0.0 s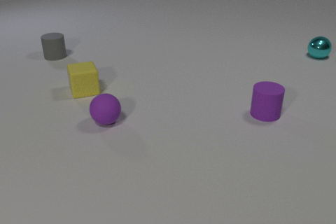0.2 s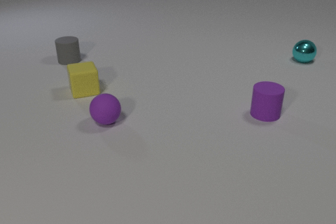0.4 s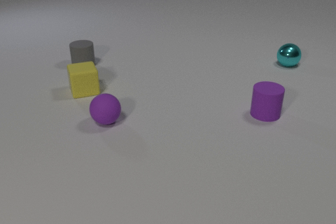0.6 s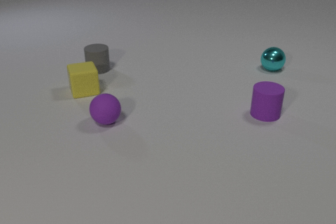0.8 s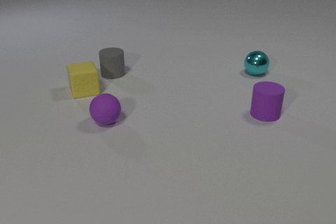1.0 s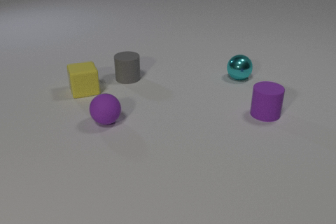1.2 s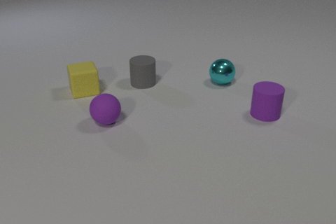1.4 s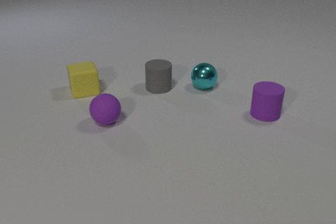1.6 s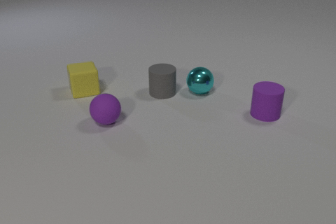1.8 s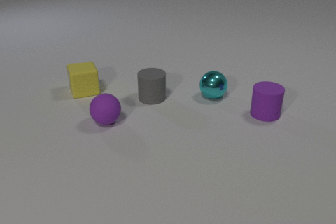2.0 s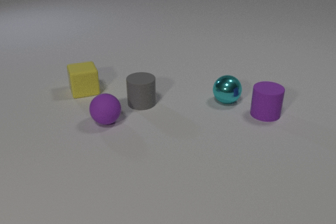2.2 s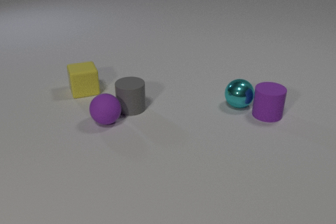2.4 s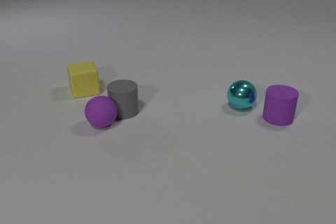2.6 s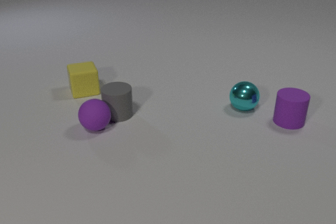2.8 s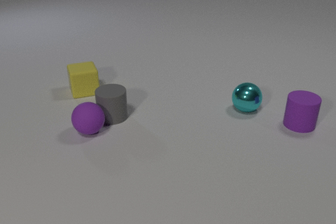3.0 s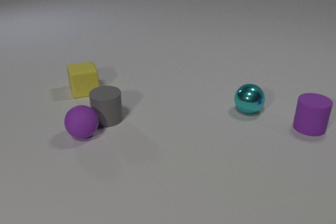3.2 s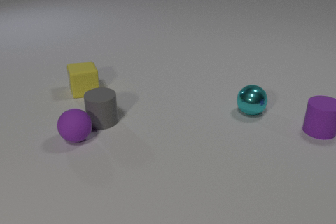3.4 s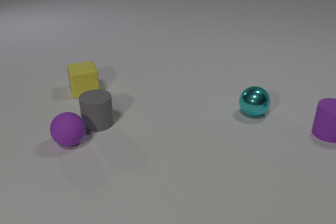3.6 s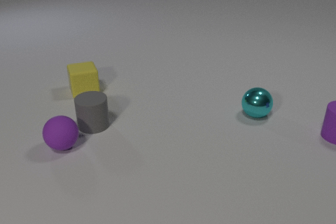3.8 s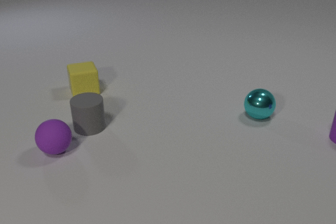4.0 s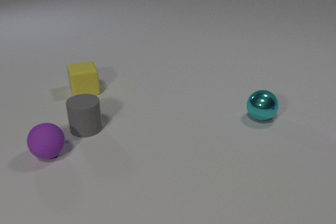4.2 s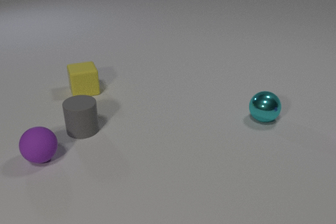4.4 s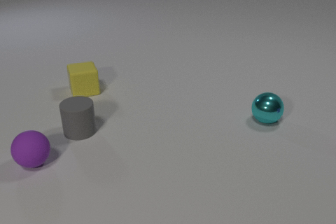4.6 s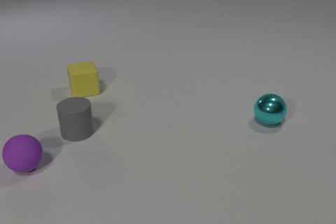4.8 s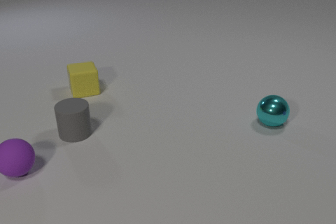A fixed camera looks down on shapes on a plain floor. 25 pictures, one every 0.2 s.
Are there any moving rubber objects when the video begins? yes.
Are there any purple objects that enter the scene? no.
How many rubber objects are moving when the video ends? 2.
0.0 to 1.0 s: The gray rubber cylinder slides toward the camera and to the right. The cyan metal sphere rolls toward the camera and to the left.
1.0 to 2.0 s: The gray rubber cylinder slides toward the camera. The cyan metal sphere rolls toward the camera. The gray rubber cylinder and the cyan metal sphere collide.
2.0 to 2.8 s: The gray rubber cylinder slides to the left and toward the camera. The cyan metal sphere rolls to the right and toward the camera. The purple rubber cylinder slides to the right. The purple rubber sphere rolls to the left and toward the camera. The cyan metal sphere and the purple rubber cylinder collide. The gray rubber cylinder and the purple rubber sphere collide.
2.8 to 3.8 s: The gray rubber cylinder slides to the left and toward the camera. The cyan metal sphere rolls to the right and toward the camera. The purple rubber cylinder slides to the right. The purple rubber sphere rolls to the left and toward the camera.
3.8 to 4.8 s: The gray rubber cylinder slides to the left and toward the camera. The cyan metal sphere rolls to the right and toward the camera. The purple rubber cylinder leaves at the right edge. The purple rubber sphere rolls to the left and toward the camera.
